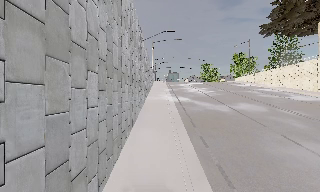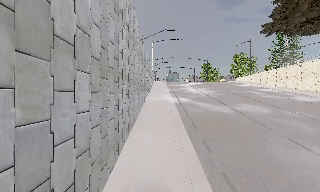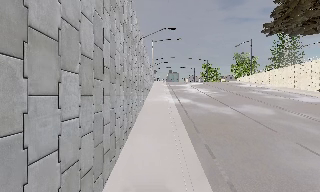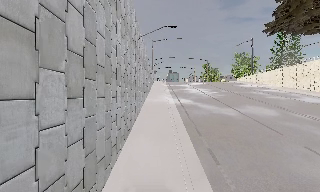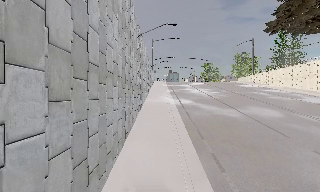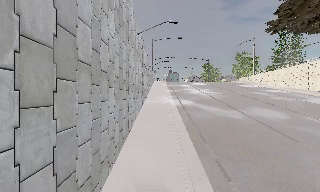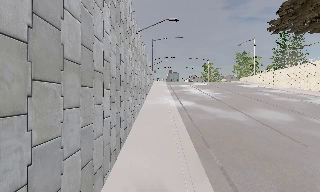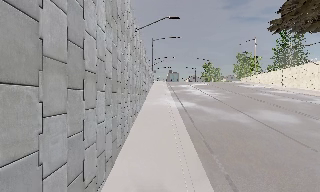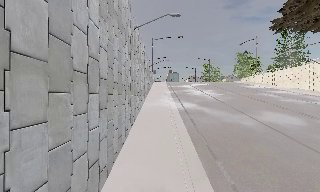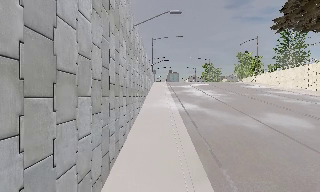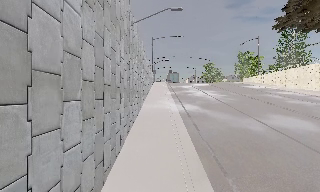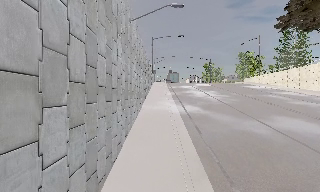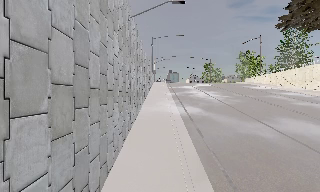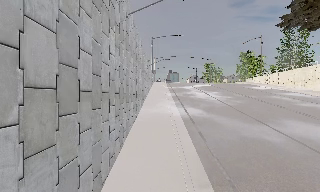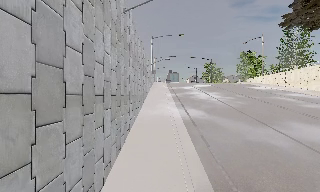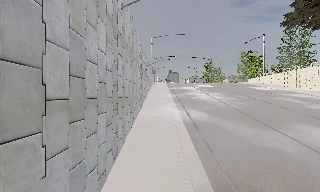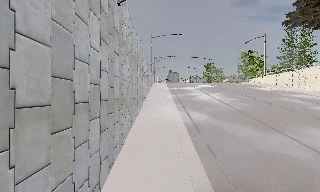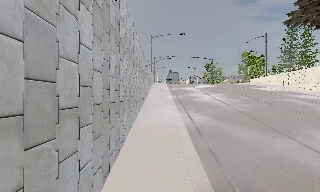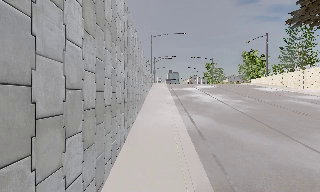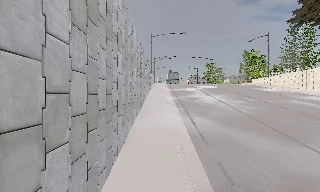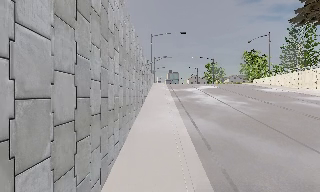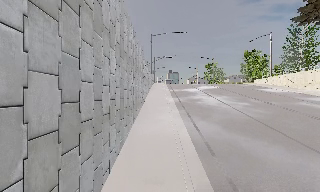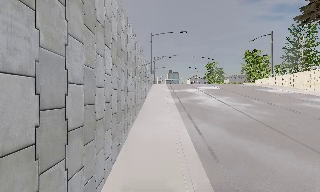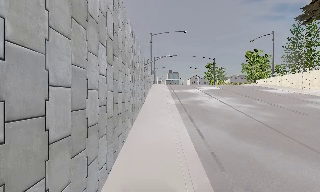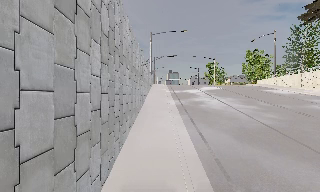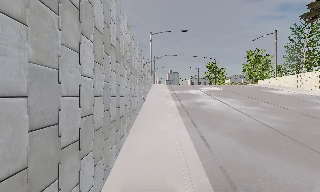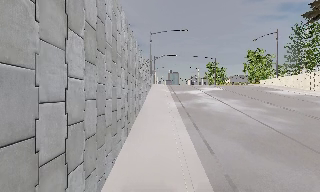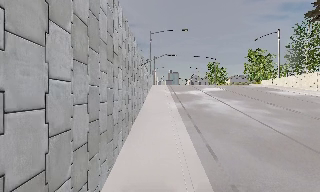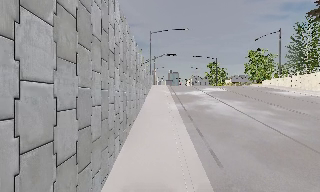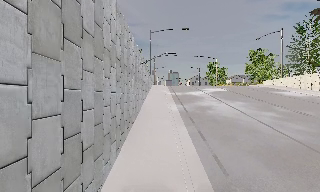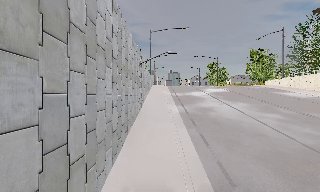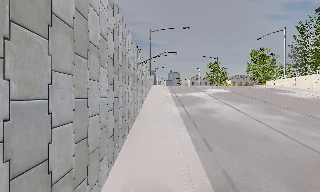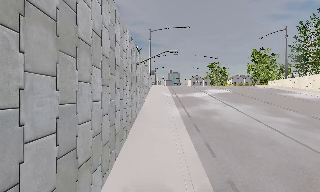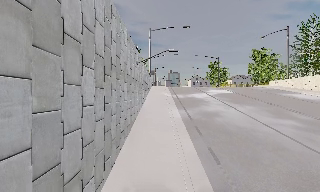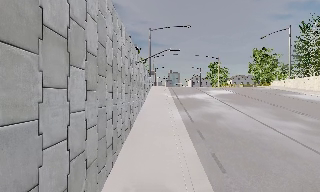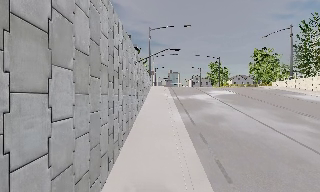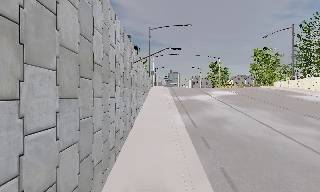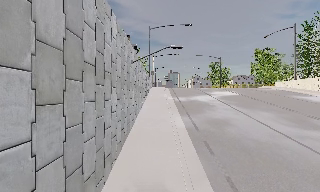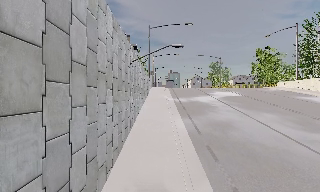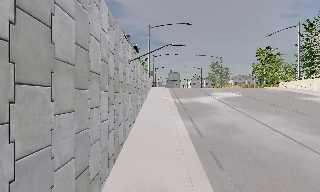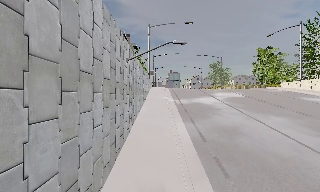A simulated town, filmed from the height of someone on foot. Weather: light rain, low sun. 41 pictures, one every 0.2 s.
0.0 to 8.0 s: The camera travels forward, about 15 m, so what stands in front looms larger.
The film runs forward here.
